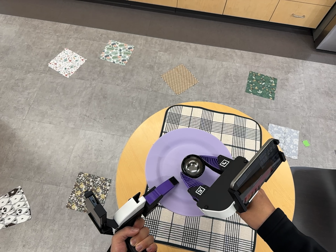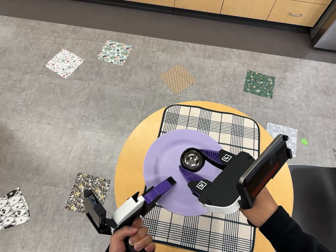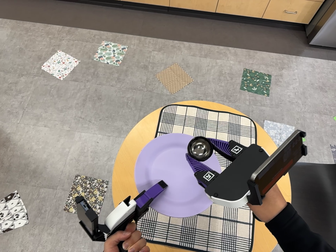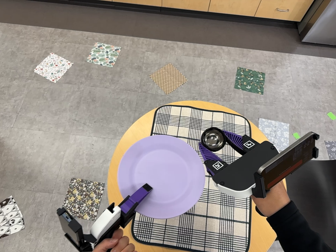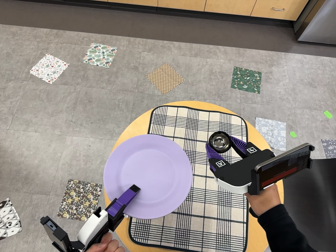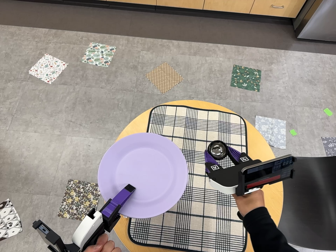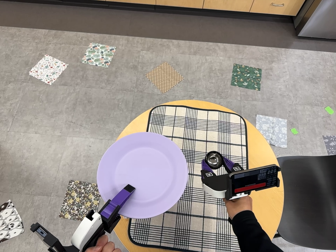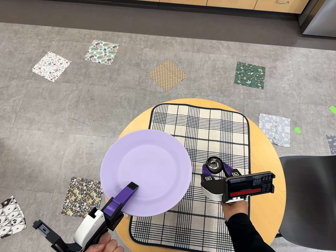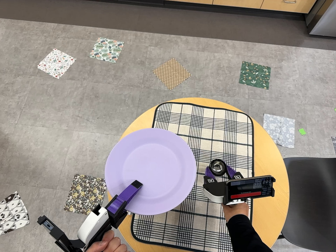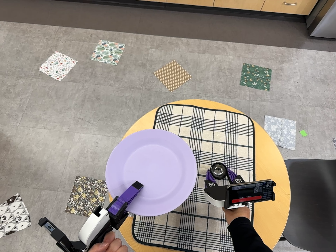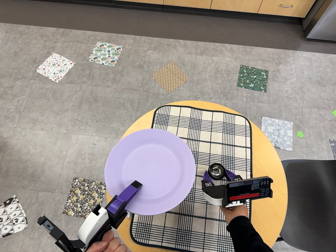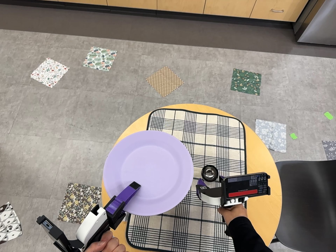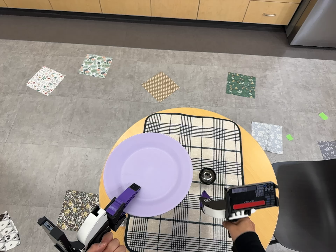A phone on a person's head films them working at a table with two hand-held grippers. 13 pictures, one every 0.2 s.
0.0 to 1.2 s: The camera travels to its right, about 5 cm, so close, fixed things drift to the left.
1.2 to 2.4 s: The camera shifts only a little, or ends up much as it began.
The film runs forward here.
